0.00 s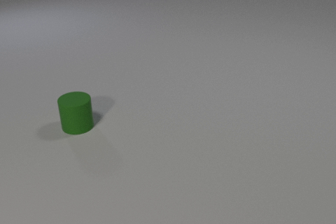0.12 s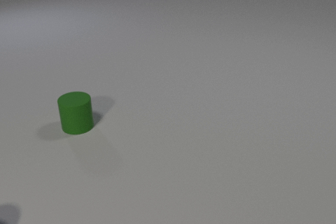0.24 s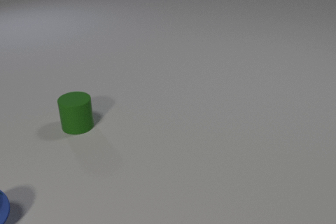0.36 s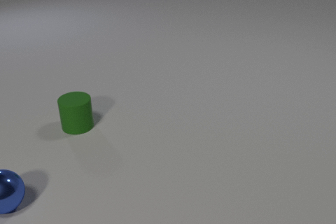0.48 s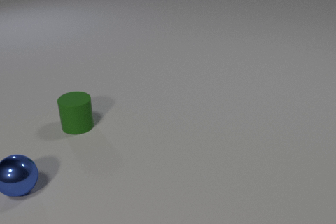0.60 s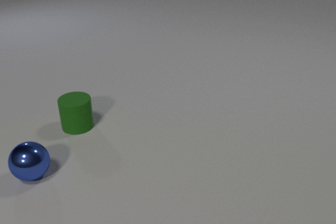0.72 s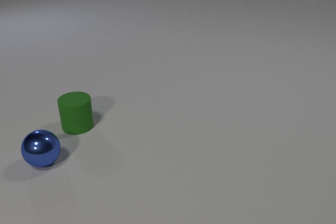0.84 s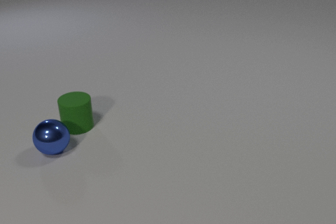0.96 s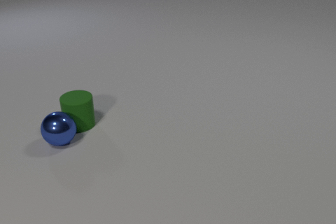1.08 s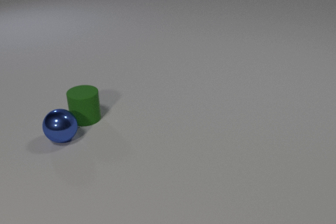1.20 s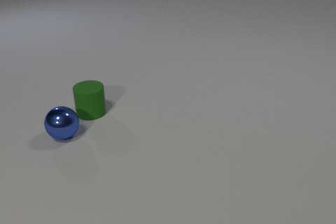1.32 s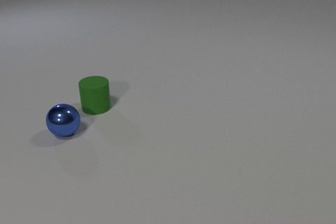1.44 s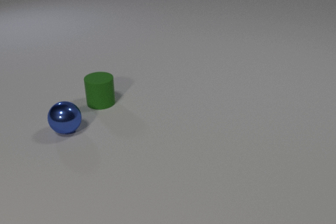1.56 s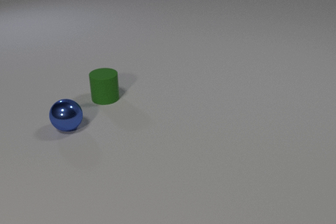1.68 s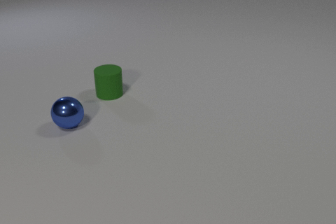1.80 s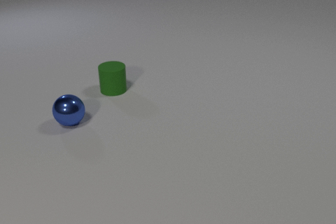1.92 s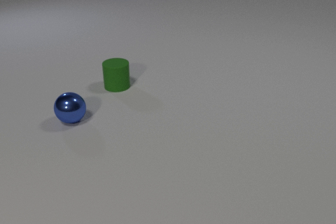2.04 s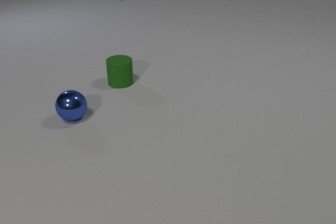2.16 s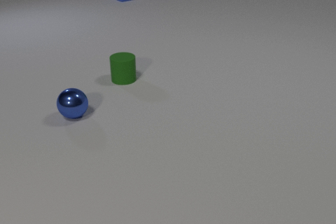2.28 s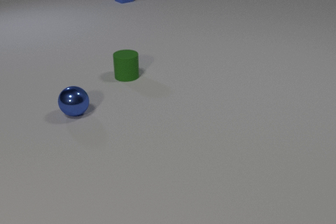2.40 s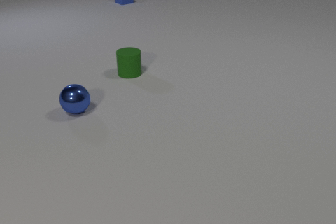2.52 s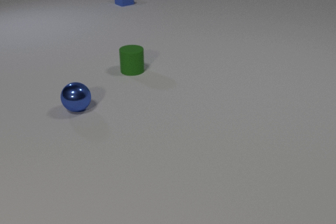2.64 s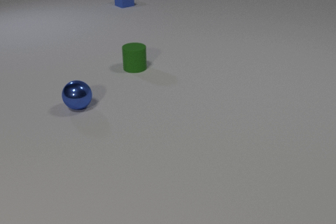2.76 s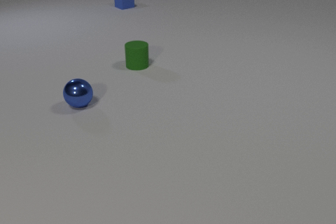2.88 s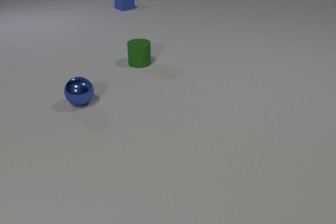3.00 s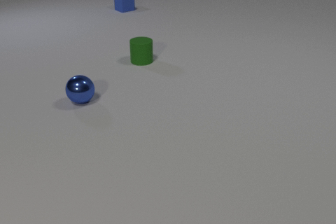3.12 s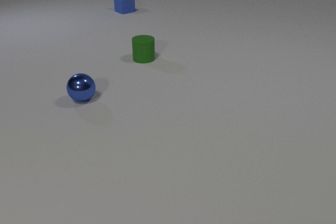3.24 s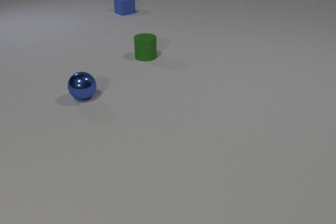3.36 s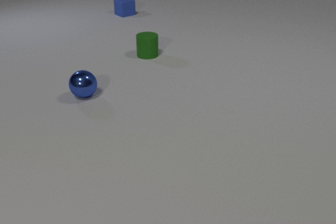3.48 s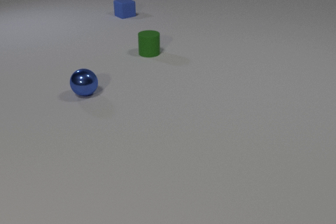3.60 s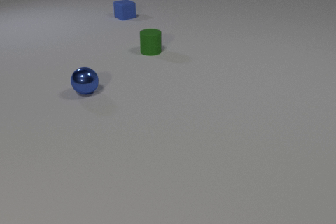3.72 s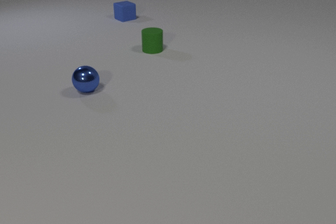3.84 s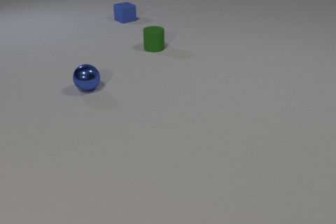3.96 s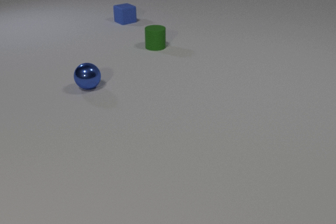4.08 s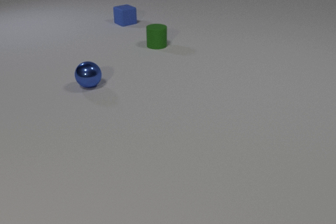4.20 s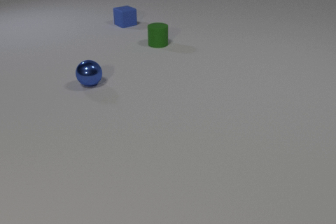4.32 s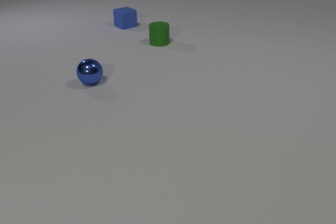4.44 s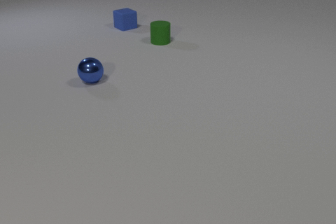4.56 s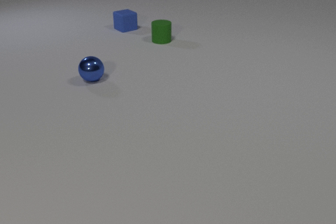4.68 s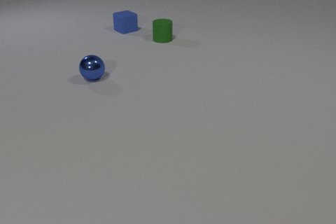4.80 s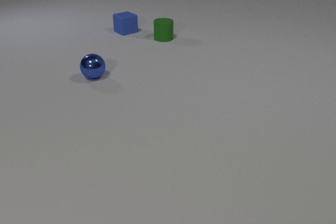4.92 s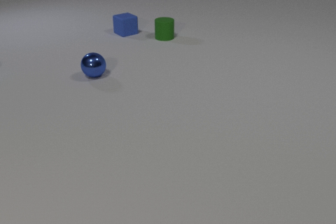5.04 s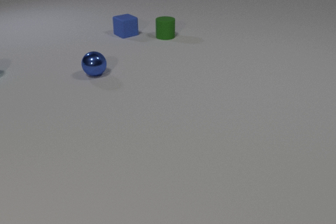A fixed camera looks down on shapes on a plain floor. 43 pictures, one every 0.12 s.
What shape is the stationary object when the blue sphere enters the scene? cylinder.
How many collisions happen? 1.
How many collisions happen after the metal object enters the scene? 1.
0.00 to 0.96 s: The blue metal sphere comes in at the left edge, rolls away from the camera and to the right. The blue metal sphere and the green rubber cylinder collide.
0.96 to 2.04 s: The blue metal sphere rolls away from the camera. The green rubber cylinder slides away from the camera and to the right. The blue rubber cube comes in at the top edge, slides toward the camera.
2.04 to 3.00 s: The blue metal sphere rolls away from the camera. The green rubber cylinder slides away from the camera and to the right. The blue rubber cube slides toward the camera.
3.00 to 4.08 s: The blue metal sphere rolls away from the camera. The green rubber cylinder slides away from the camera. The blue rubber cube slides toward the camera.
4.08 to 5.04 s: The blue metal sphere rolls away from the camera. The green rubber cylinder slides away from the camera. The blue rubber cube slides toward the camera.
